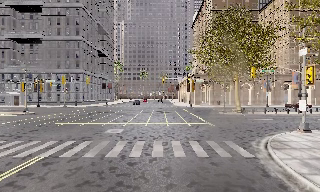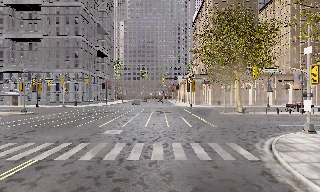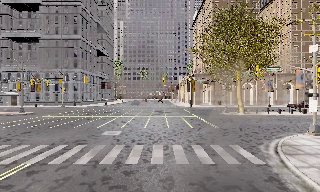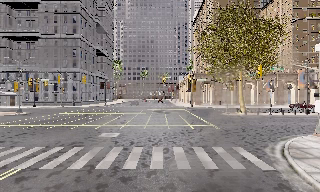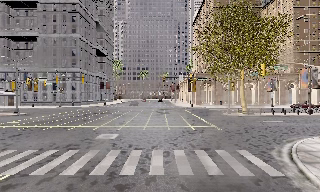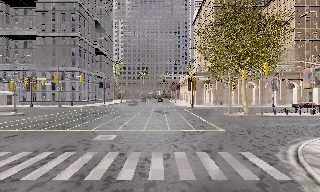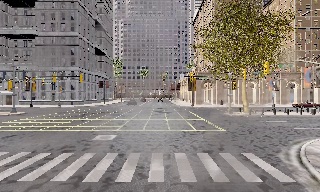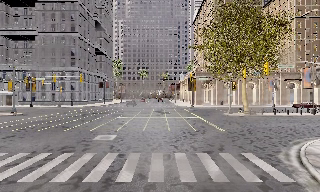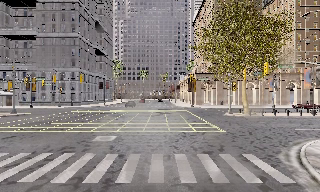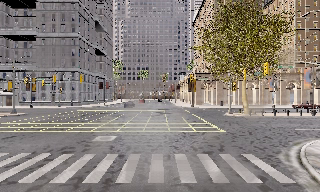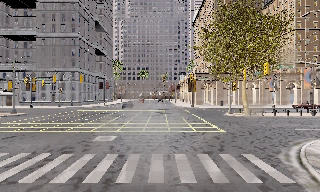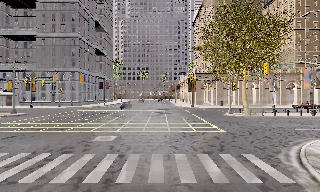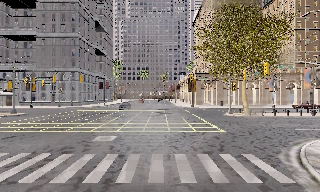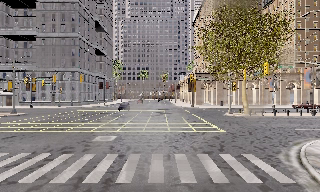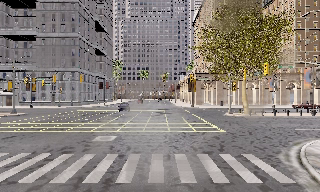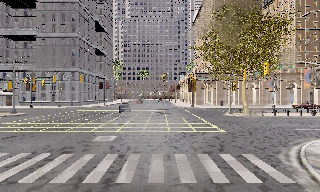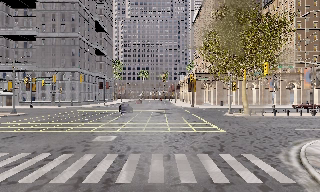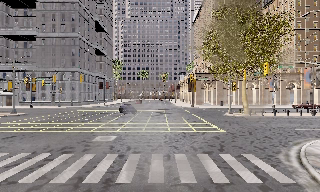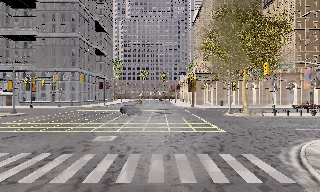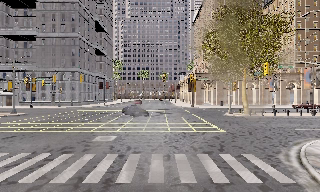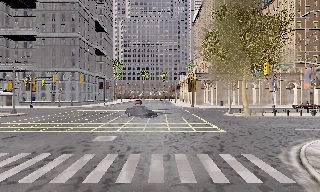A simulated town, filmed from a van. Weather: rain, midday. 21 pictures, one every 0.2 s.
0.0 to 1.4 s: The camera travels forward, about 2 m, so what stands in front looms larger. It loses speed.
1.4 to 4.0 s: The camera keeps its place and its aim.
The film runs forward here.
